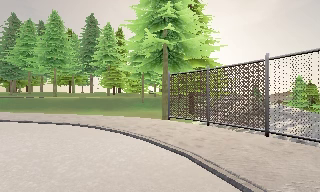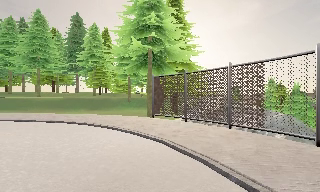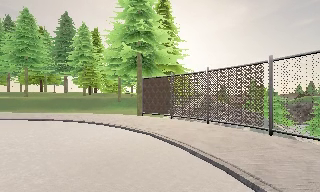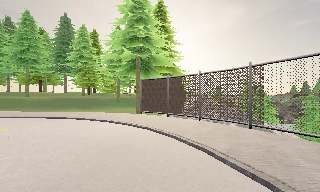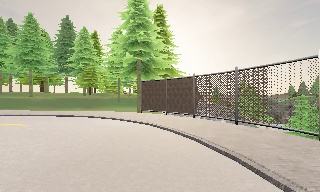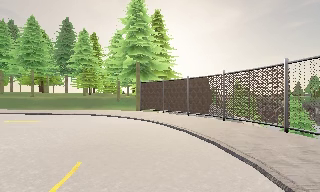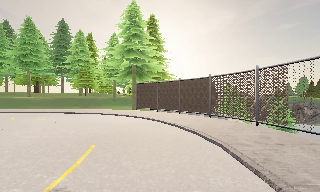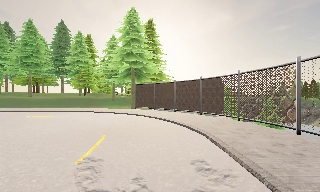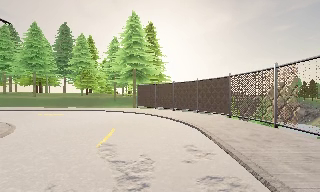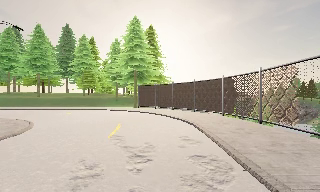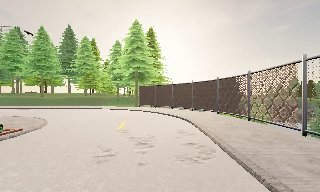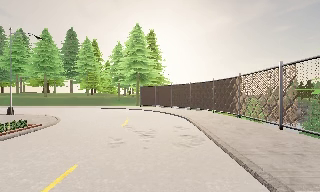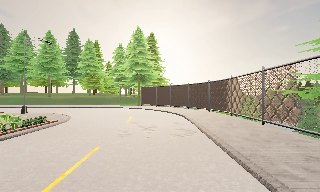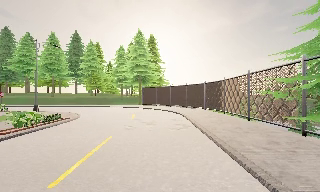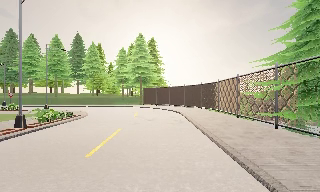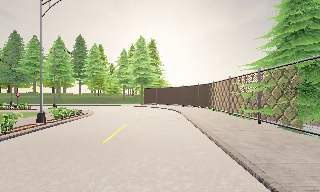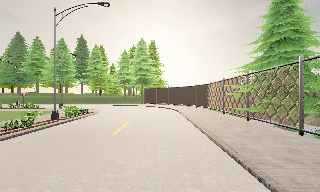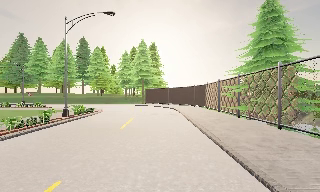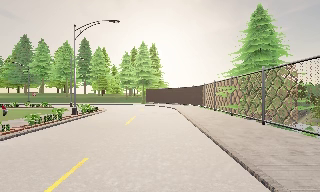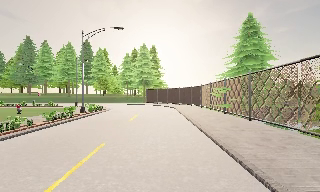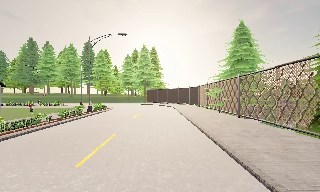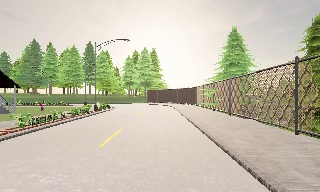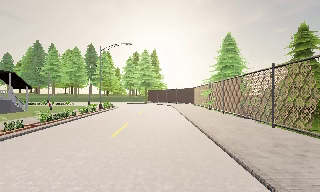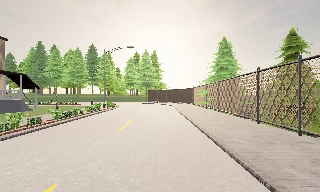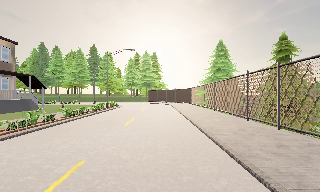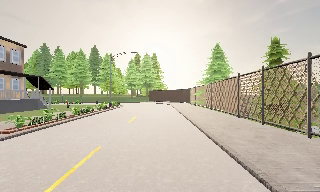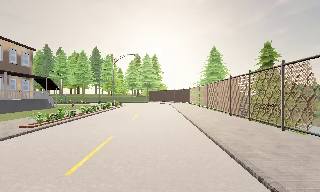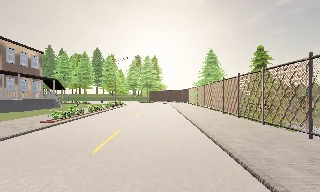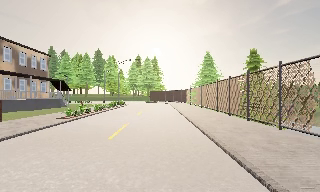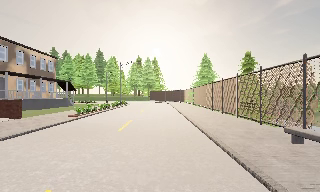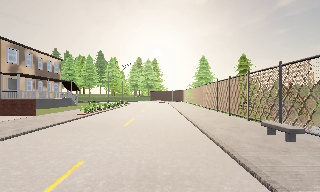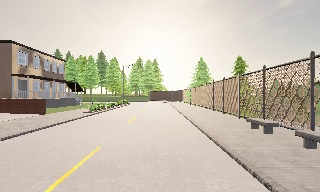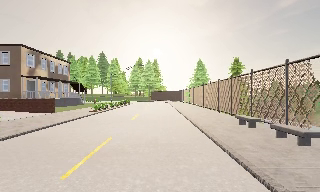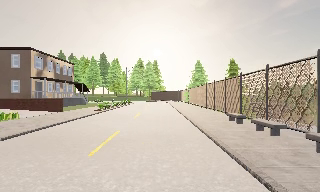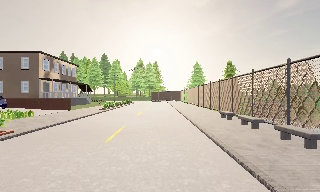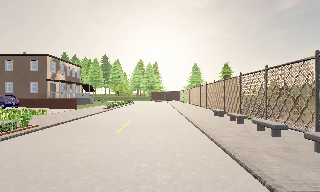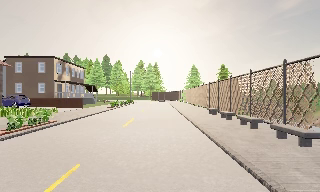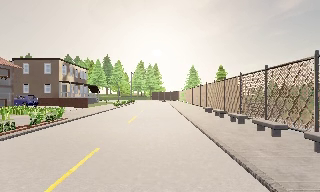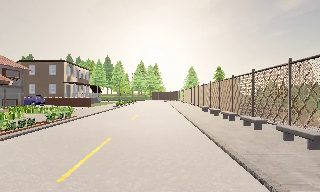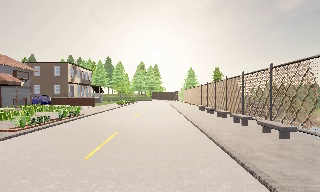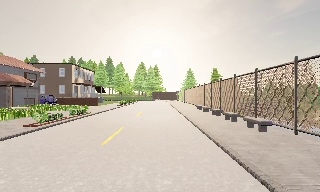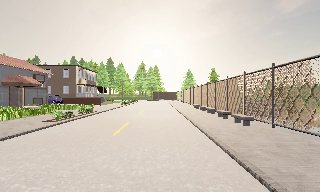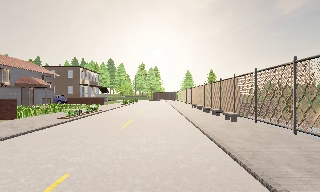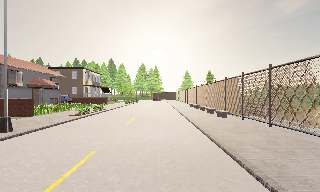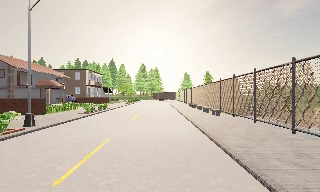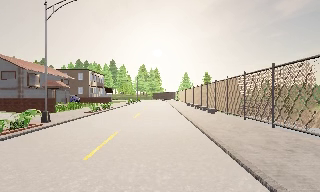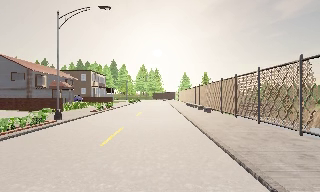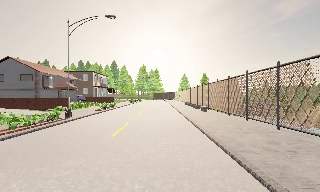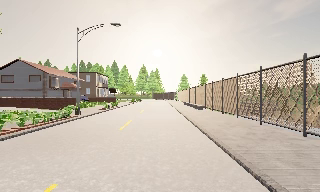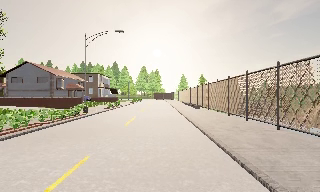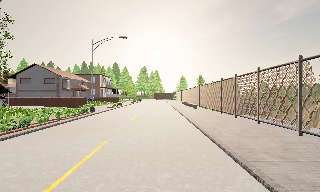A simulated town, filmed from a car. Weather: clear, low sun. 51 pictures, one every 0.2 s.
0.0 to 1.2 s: The scene slides to the left, as the camera pans about 10 degrees to its right. It travels backward, about 8 m, so what stands in front gets smaller.
1.2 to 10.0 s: The camera travels backward, about 60 m, so what stands in front gets smaller.
The film runs backward here.
